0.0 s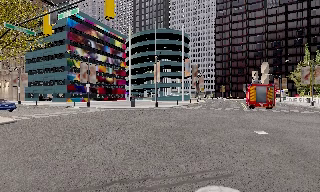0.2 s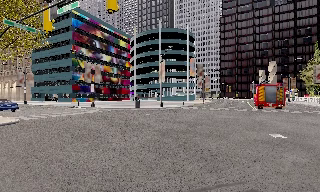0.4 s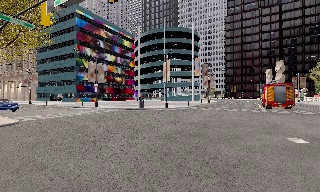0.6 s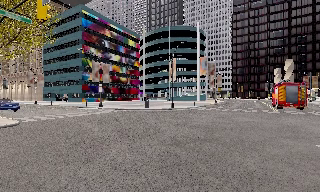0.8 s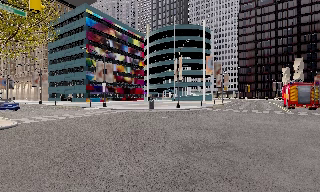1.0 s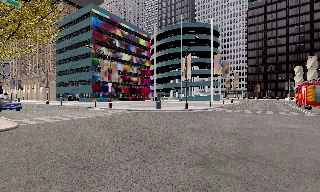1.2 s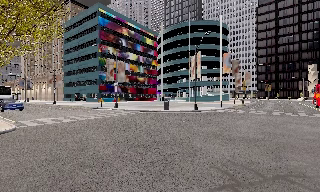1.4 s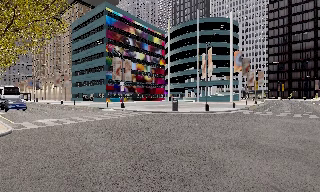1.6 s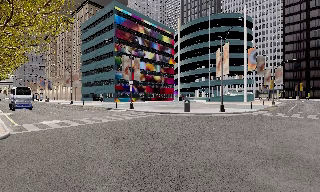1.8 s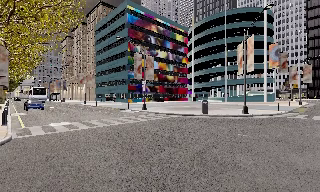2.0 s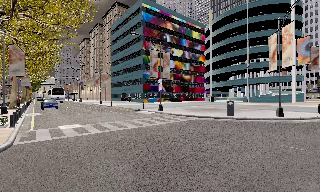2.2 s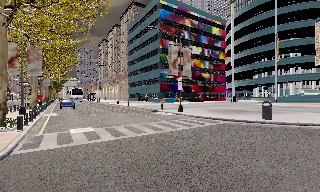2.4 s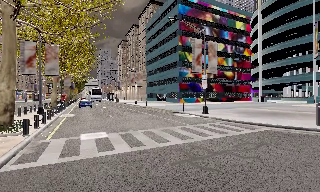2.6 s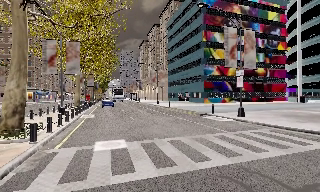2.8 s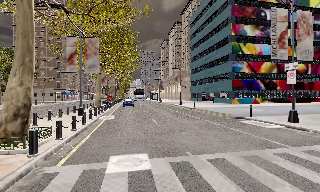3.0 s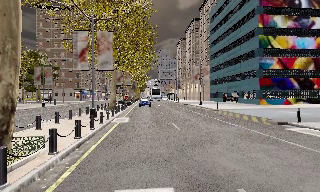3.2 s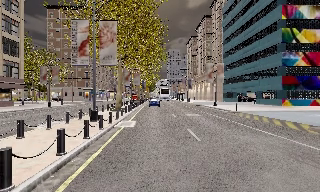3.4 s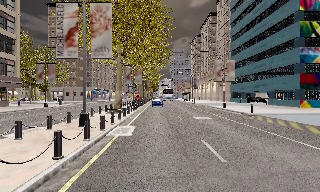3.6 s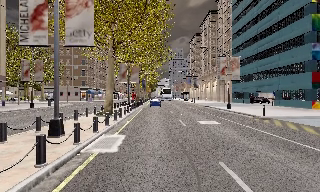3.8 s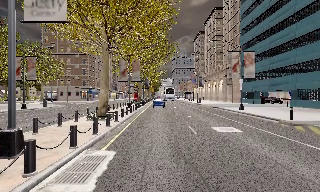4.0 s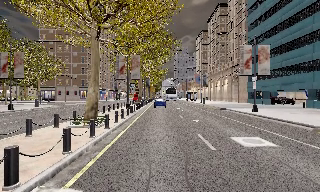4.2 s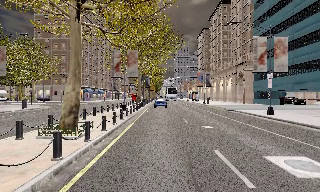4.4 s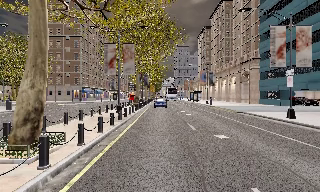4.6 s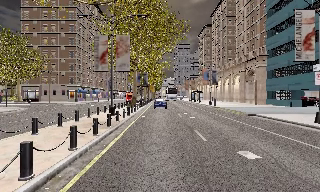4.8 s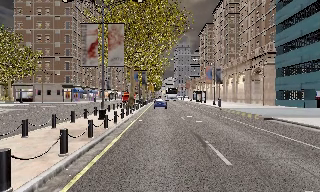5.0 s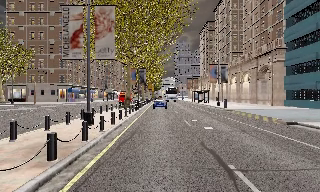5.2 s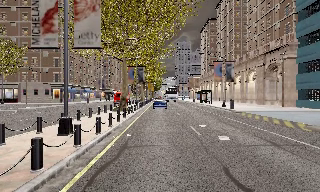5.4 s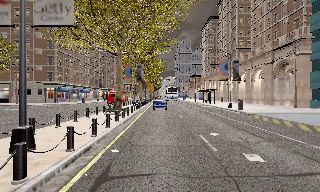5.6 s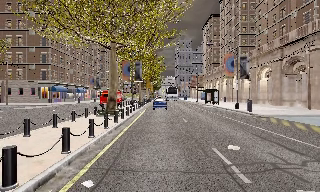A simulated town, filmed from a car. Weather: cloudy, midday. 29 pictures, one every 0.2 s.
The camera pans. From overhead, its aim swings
counterclockwise.
The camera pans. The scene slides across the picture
to the right.
0.0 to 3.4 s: The camera swings to its left by about 65 degrees, and the scene slides to the right. It travels forward, about 20 m. It gains speed.
3.4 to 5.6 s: The camera travels forward, about 25 m, so what stands in front looms larger.
The film runs forward here.
